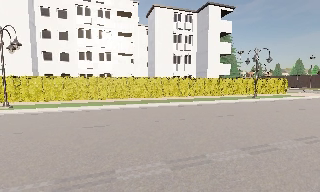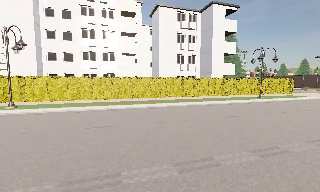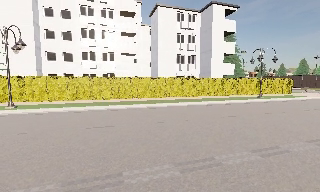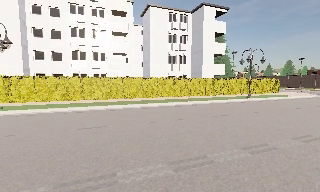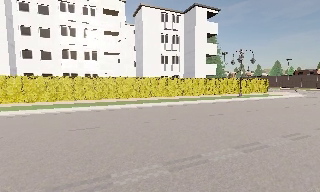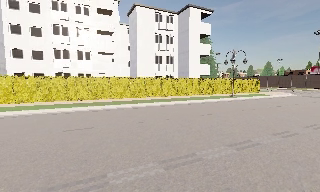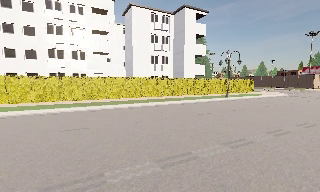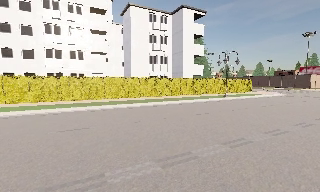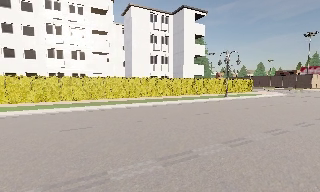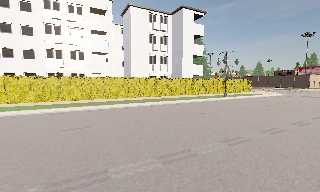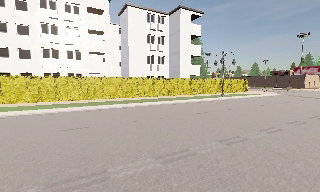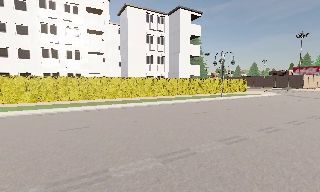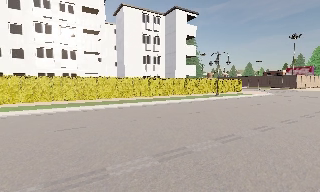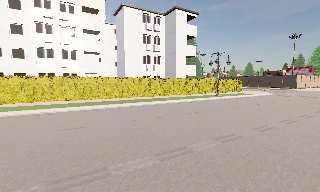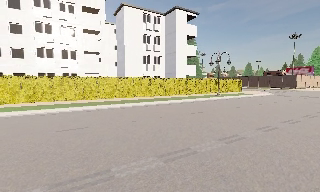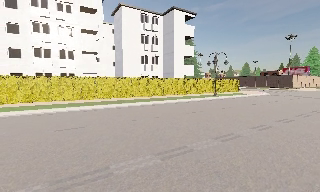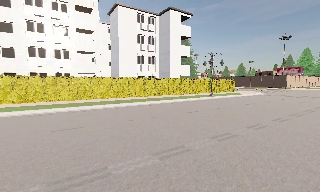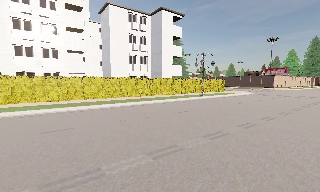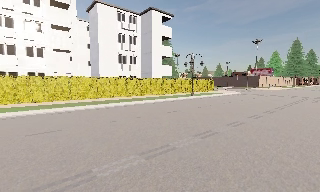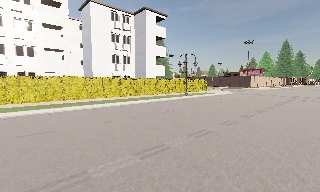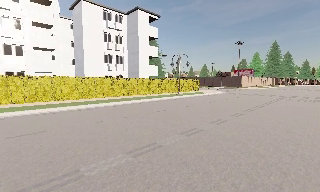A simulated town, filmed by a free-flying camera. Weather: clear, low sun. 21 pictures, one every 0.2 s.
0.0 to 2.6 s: The scene slides to the left, as the camera pans about 10 degrees to its right.
2.6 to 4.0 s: The scene slides to the left, as the camera pans about 15 degrees to its right.
The film runs backward here.
